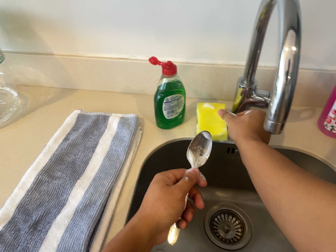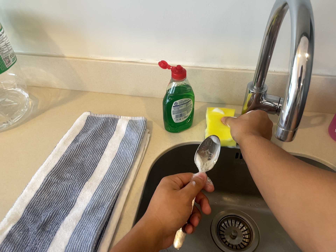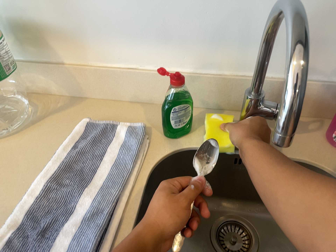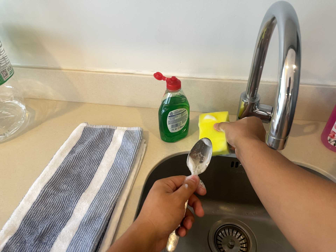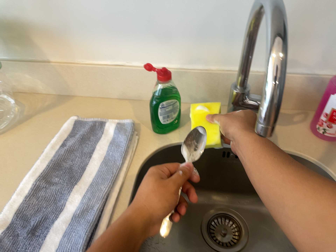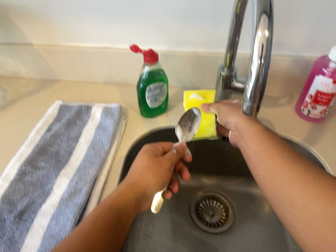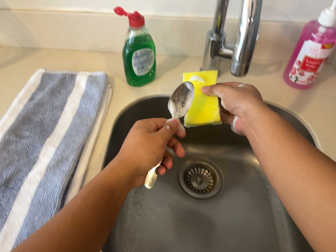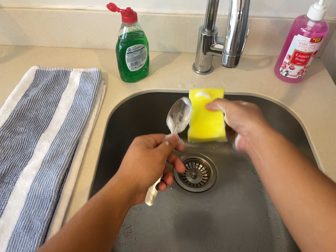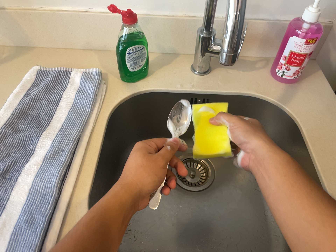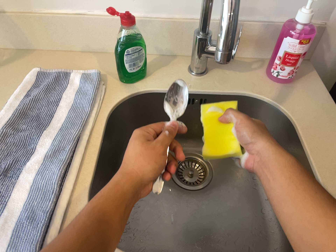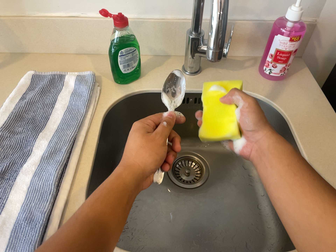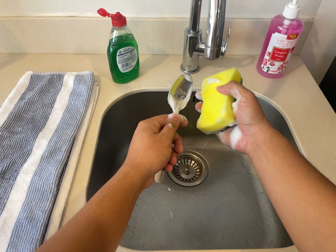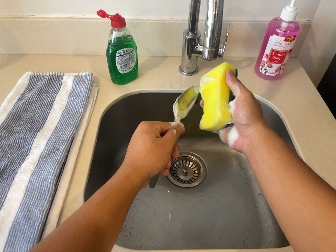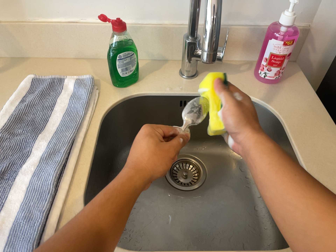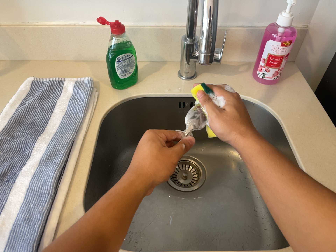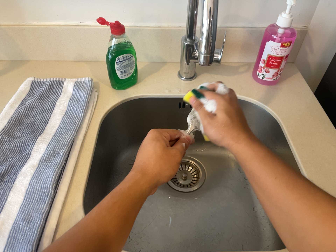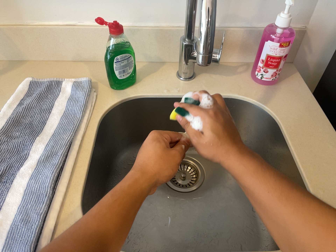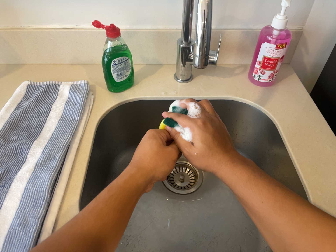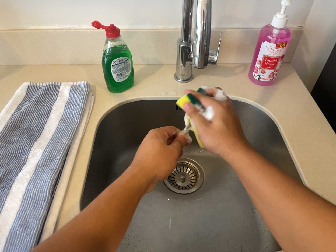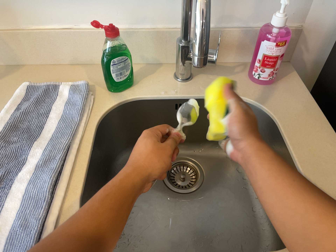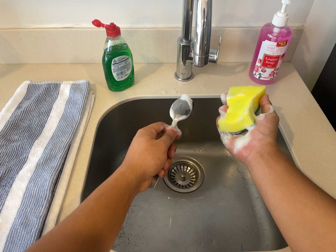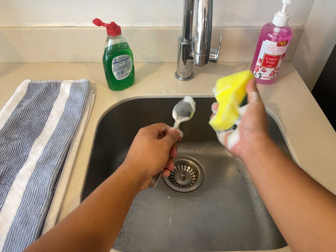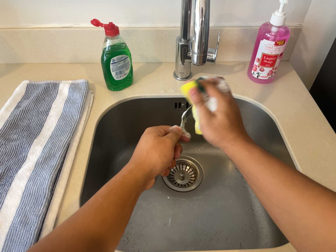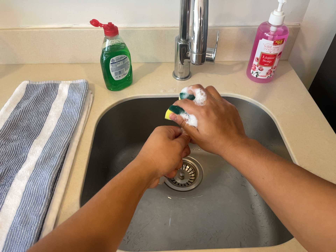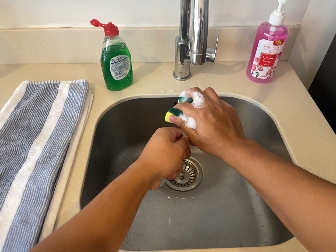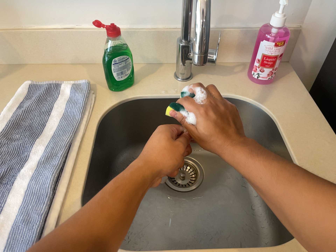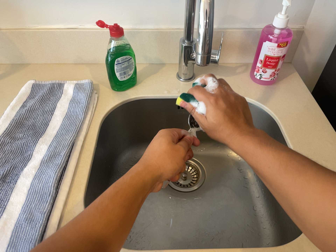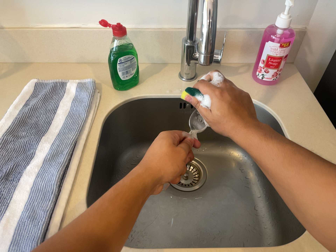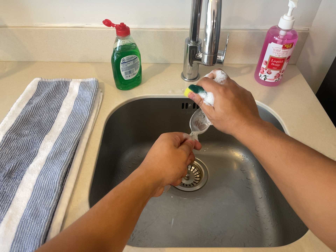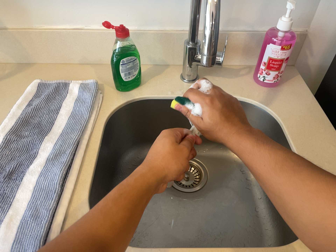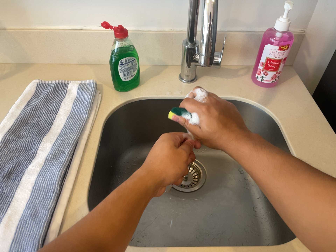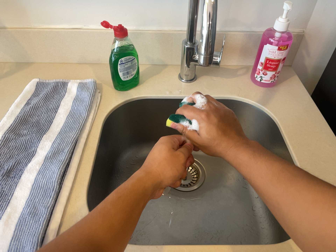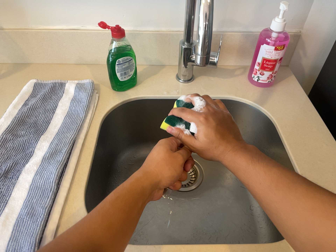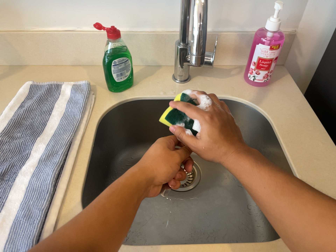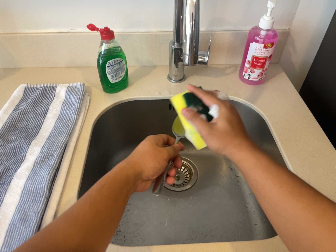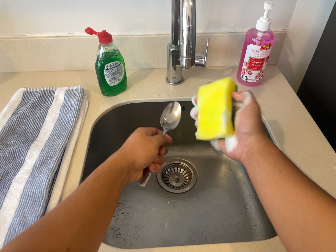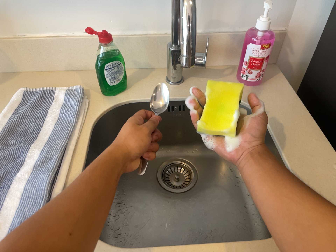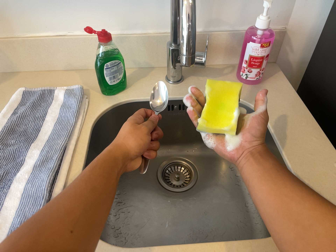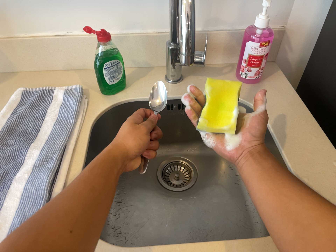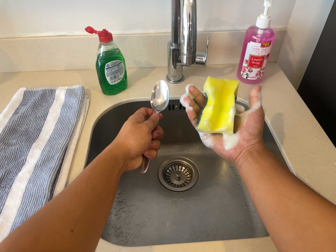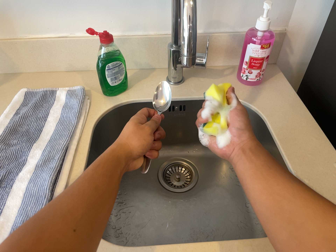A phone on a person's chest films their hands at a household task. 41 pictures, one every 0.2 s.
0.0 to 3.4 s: The camera travels toward the bottom of its view and backward, about 9 cm, so close, fixed things drift upward.
3.4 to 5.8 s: The camera shifts only a little, or ends up much as it began.
5.8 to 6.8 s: The camera shifts only a little, or ends up much as it began.
6.8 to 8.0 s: The camera keeps its place and its aim.
The film runs backward here.
